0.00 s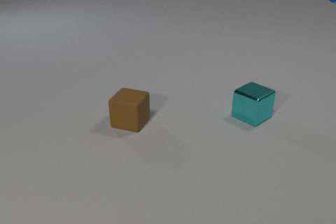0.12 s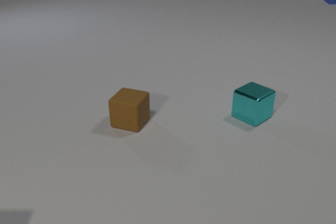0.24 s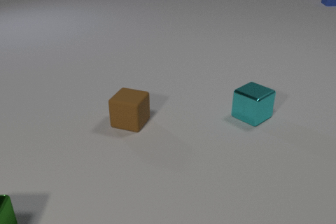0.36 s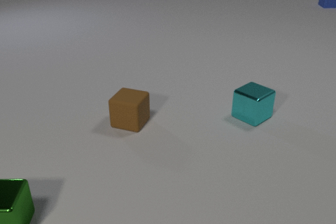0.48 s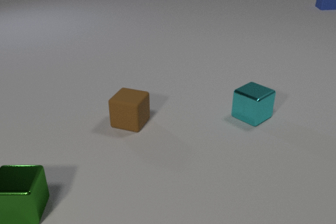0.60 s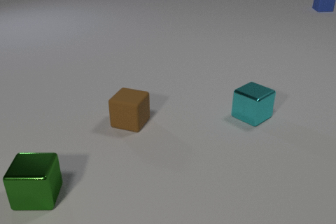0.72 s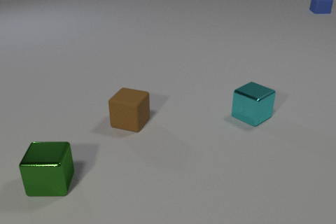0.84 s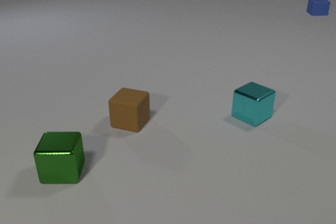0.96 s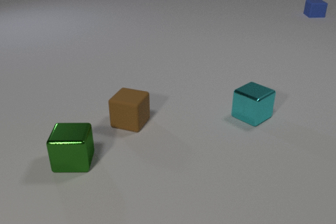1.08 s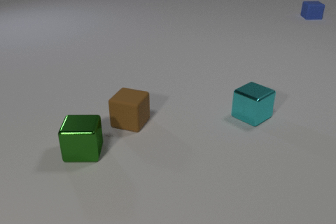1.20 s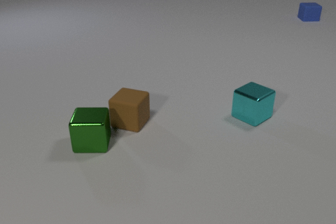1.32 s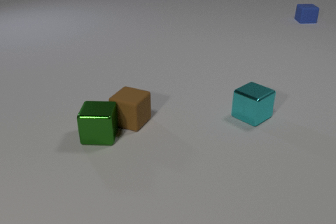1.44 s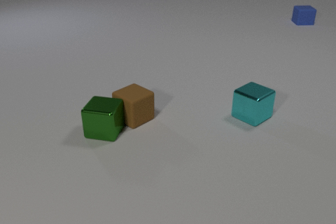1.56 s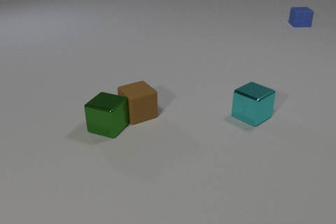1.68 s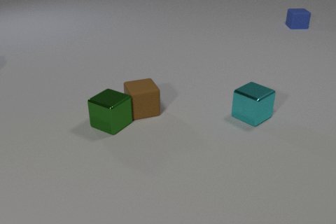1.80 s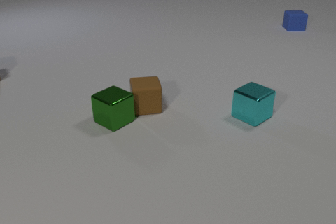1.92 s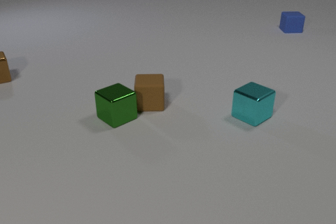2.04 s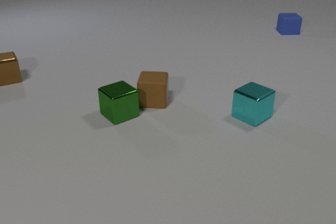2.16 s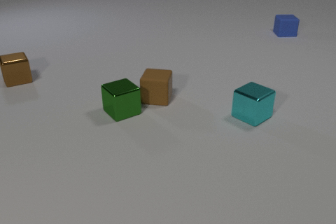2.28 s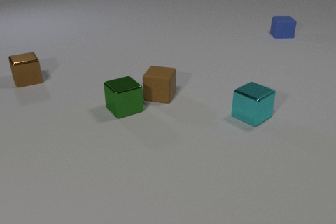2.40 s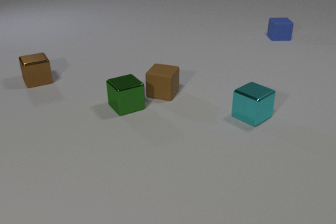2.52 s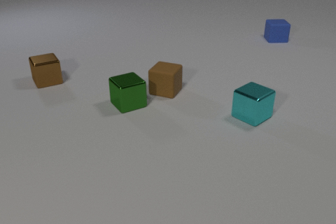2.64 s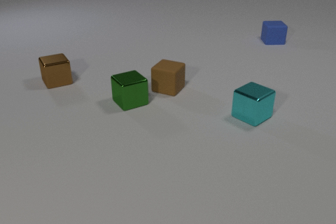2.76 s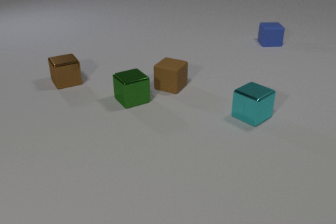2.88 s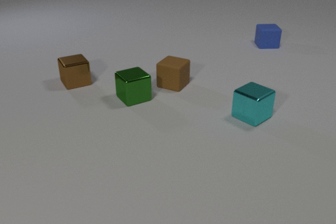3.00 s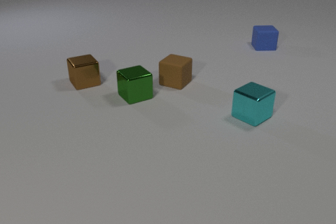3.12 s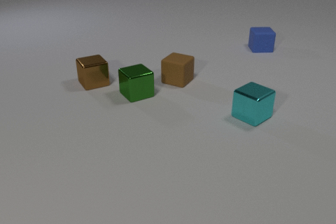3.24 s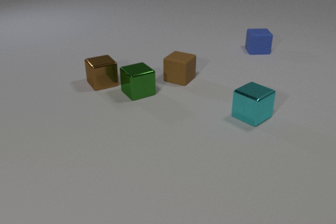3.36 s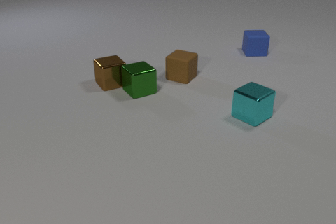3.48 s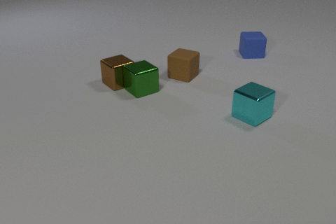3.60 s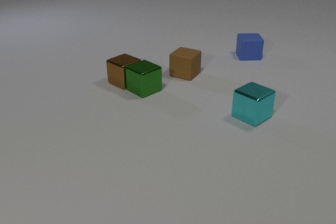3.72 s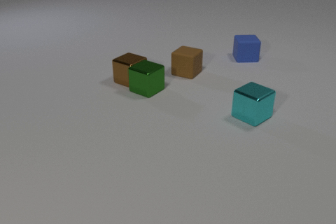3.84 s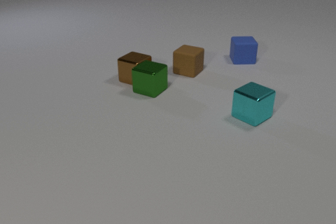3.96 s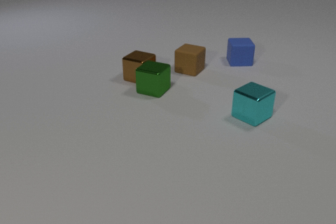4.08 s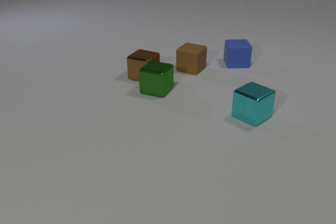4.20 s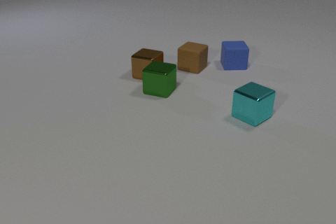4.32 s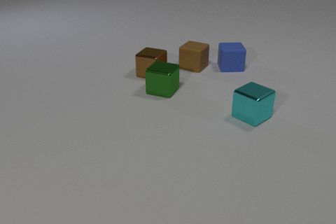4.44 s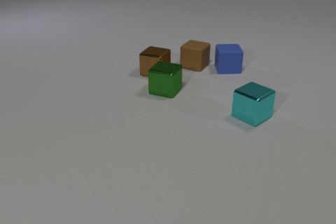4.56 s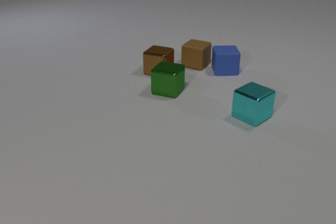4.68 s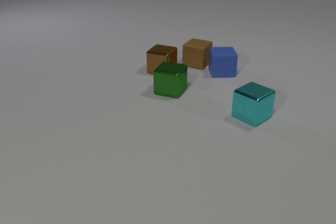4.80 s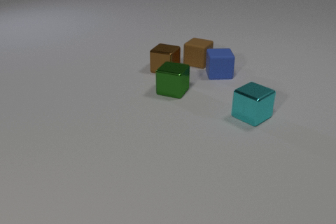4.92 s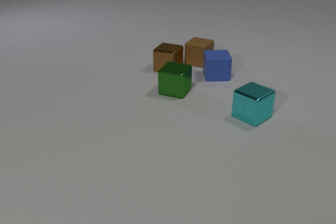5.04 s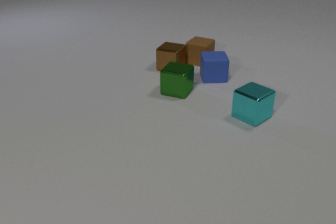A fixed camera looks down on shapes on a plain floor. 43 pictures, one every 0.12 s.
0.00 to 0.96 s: The green metal cube comes in at the left edge, slides away from the camera and to the right. The blue rubber cube slides toward the camera.
0.96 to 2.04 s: The green metal cube slides away from the camera and to the right, spins clockwise seen from above by about 45 degrees, its near face sliding to the left. The brown rubber cube slides away from the camera and to the right, spins so that its near face slides to the left, clockwise seen from above. The brown metal cube comes in at the left edge, slides to the right and toward the camera. The blue rubber cube slides toward the camera. The green metal cube and the brown rubber cube collide.
2.04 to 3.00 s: The green metal cube slides away from the camera and to the right. The brown rubber cube slides away from the camera and to the right, spins clockwise seen from above by about 30 degrees, its near face sliding to the left. The brown metal cube slides to the right and toward the camera. The blue rubber cube slides toward the camera and to the left.
3.00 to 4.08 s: The green metal cube slides to the right and away from the camera, spins so that its near face slides to the right, counterclockwise seen from above. The brown rubber cube slides away from the camera and to the right. The brown metal cube slides to the right, spins so that its near face slides to the right, counterclockwise seen from above. The blue rubber cube slides toward the camera and to the left. The green metal cube and the brown metal cube collide.
4.08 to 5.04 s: The green metal cube slides to the right. The brown rubber cube slides away from the camera and to the right. The brown metal cube slides to the right and away from the camera. The blue rubber cube slides toward the camera and to the left.
What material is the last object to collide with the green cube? metal.
What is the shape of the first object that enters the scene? cube.
Are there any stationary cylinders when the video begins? no.
